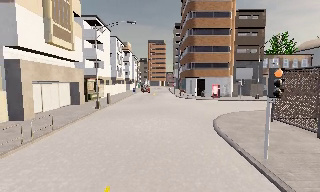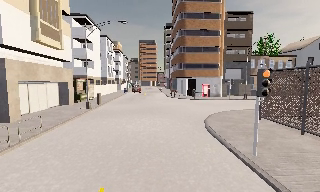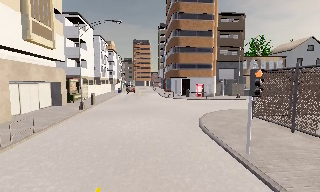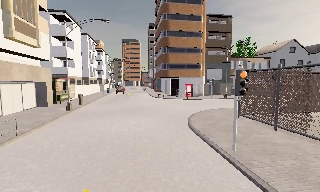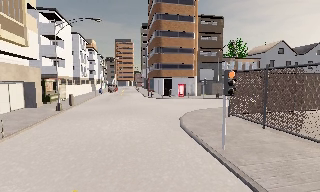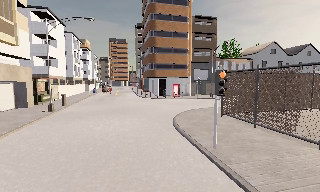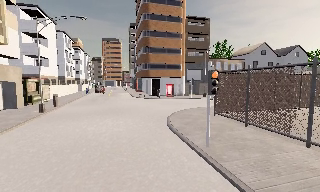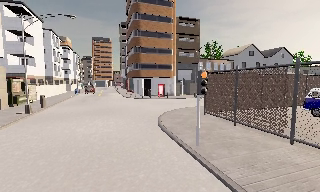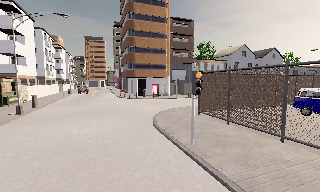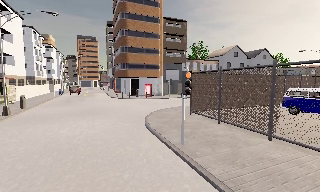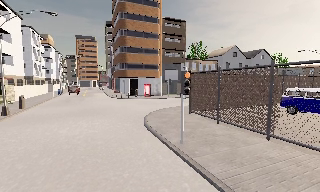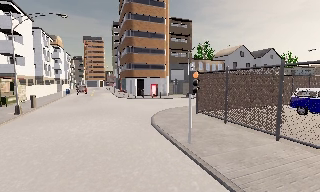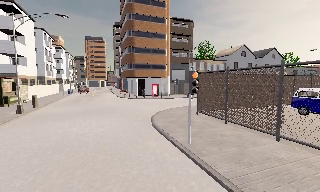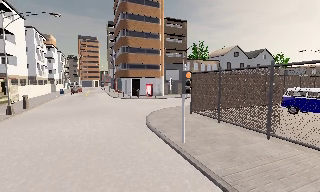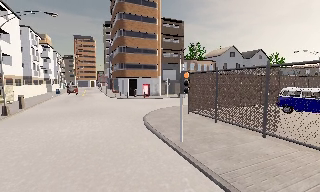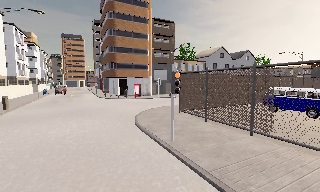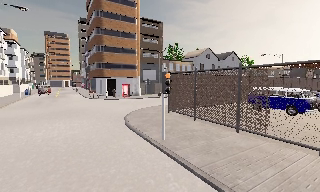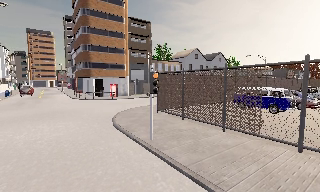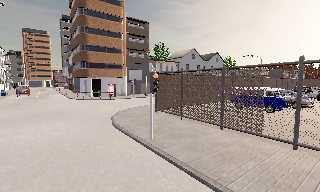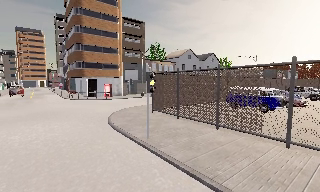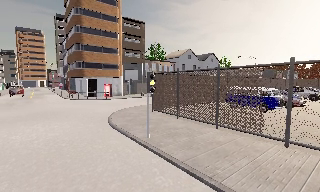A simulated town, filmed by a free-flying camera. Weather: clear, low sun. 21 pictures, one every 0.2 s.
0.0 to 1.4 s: The scene slides to the left, as the camera pans about 20 degrees to its right.
1.4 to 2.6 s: The camera shifts only a little, or ends up much as it began.
2.6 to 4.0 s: The camera pans to its right, which is clockwise from overhead, by about 15 degrees.
The film runs backward here.
